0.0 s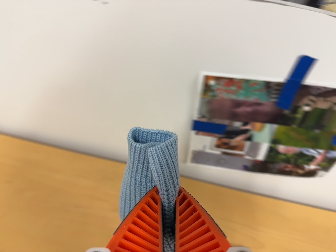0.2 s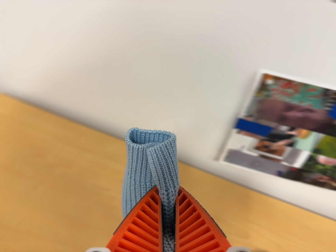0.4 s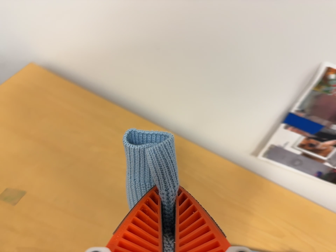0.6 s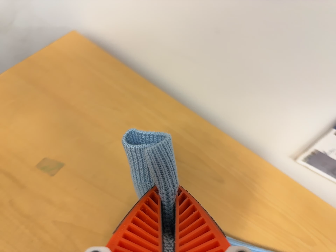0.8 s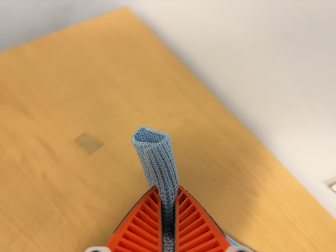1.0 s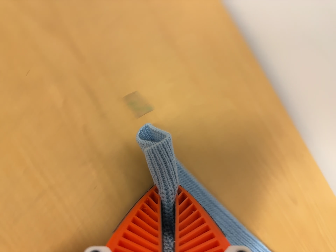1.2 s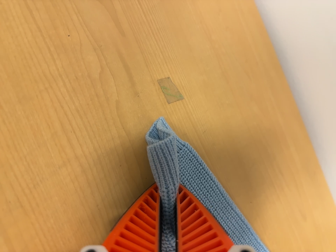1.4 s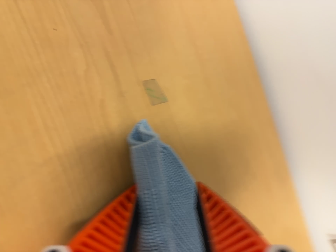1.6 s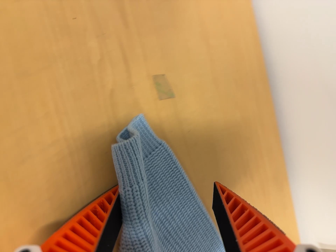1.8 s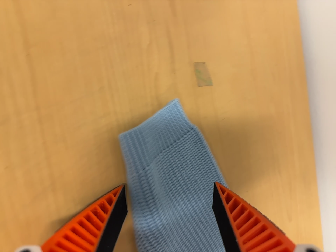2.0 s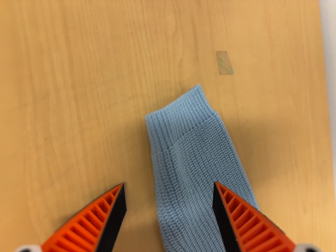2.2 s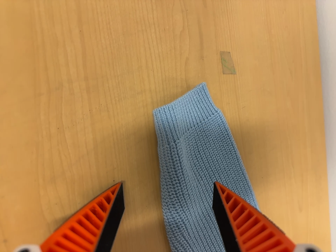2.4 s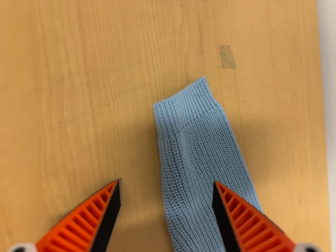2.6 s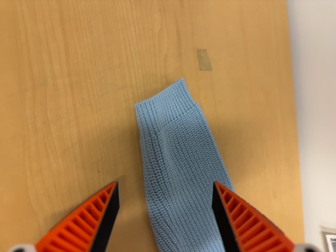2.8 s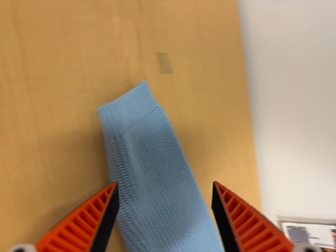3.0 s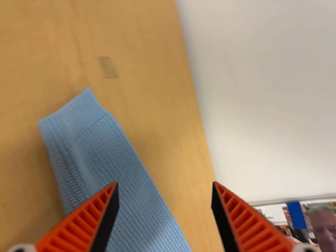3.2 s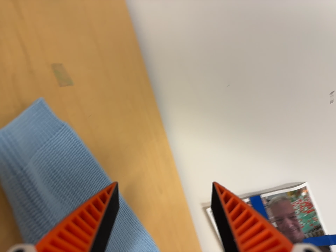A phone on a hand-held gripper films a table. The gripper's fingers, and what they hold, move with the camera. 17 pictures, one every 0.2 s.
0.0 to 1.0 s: The camera travels to its left, about 36 cm, so close, fixed things drift to the right. Its aim tips toward the bottom of its view by about 10 degrees, and the scene shifts upward. It rolls about its line of sight by about 45 degrees, and the scene rotates clockwise.
1.0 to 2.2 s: The camera travels to its left and toward the bottom of its view, about 9 cm, so close, fixed things drift to the right. It rolls about its line of sight by about 25 degrees, and the scene rotates clockwise.
2.2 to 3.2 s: The scene slides to the left, as the camera pans about 35 degrees to its right. It rolls about its line of sight by about 15 degrees, and the scene rotates counterclockwise.
The film runs backward here.
